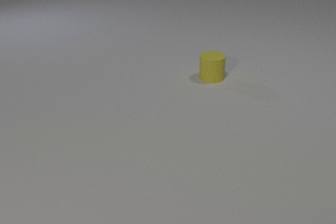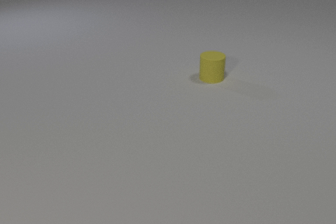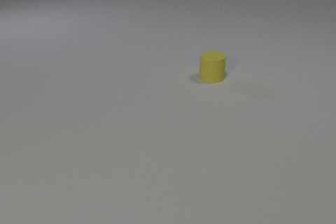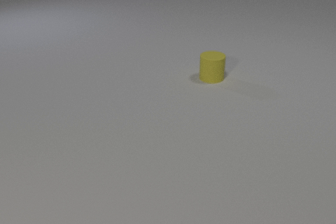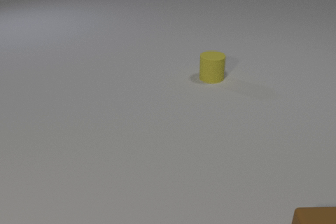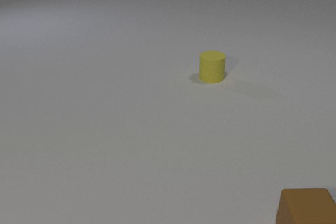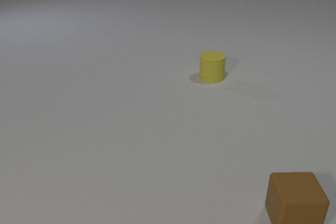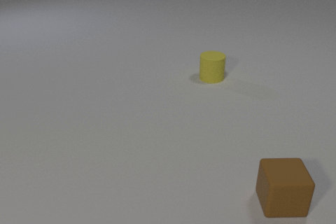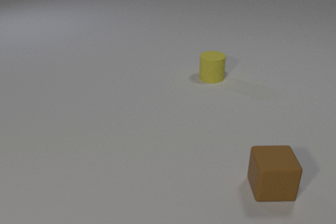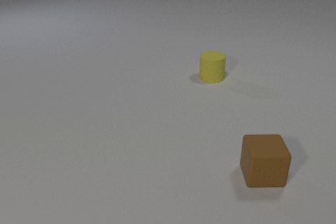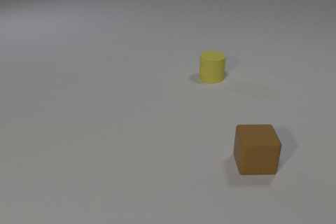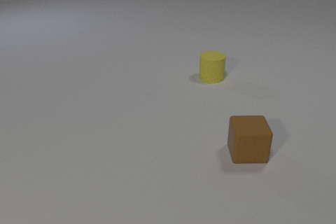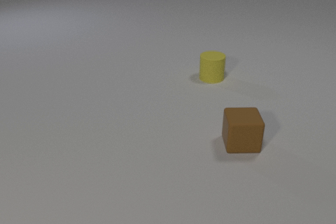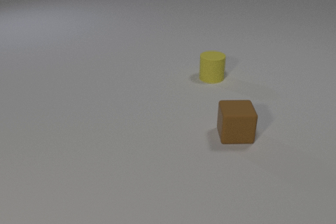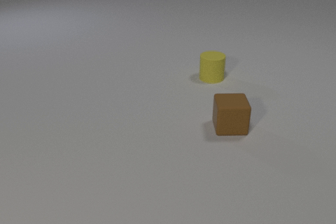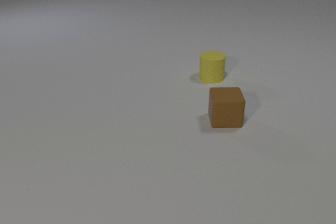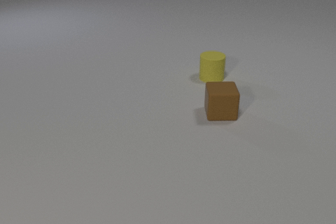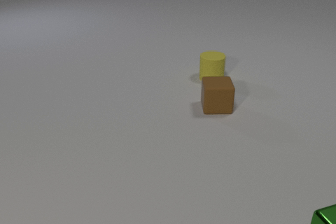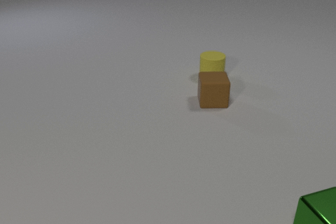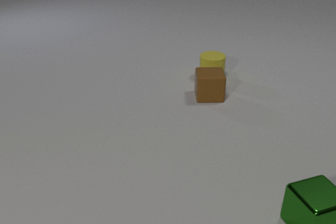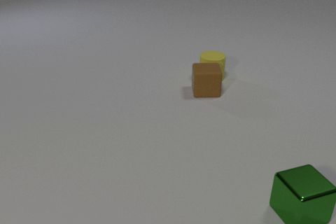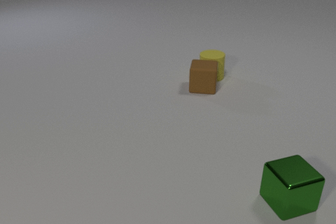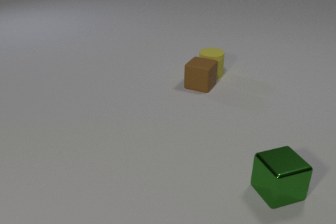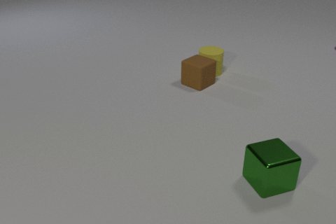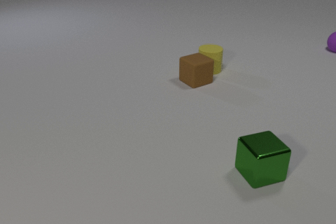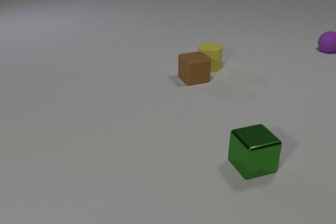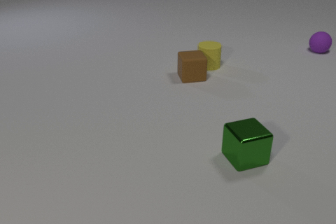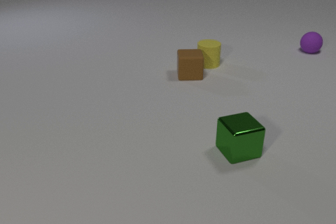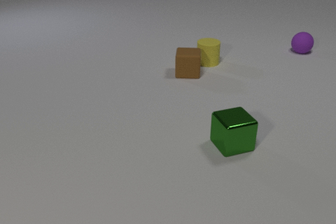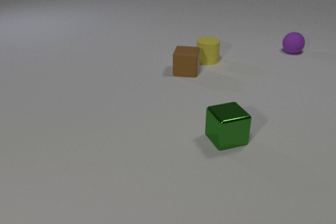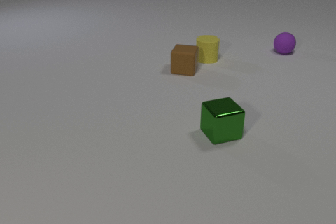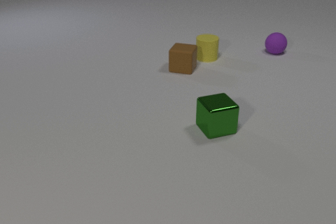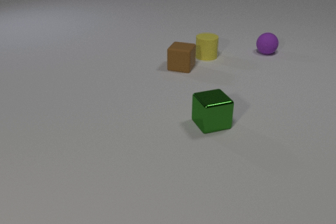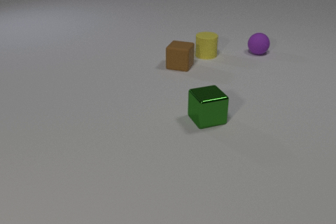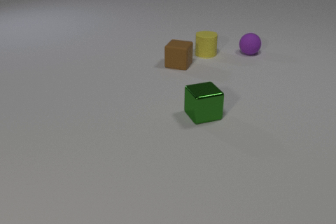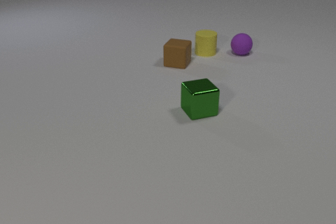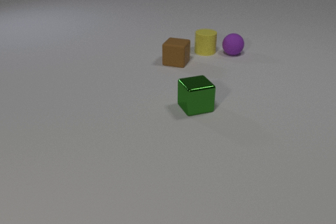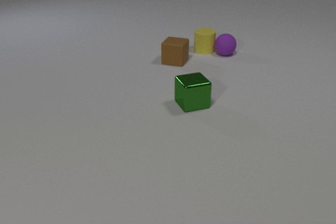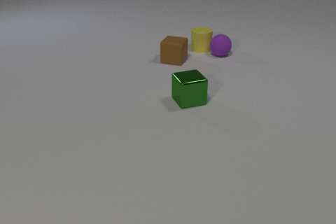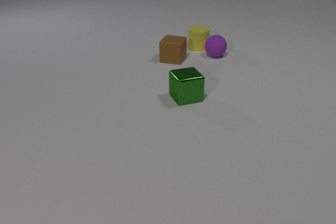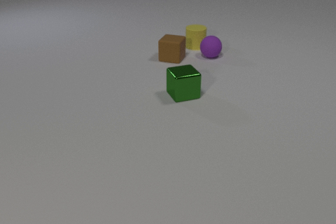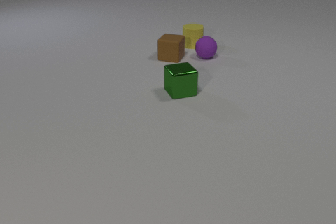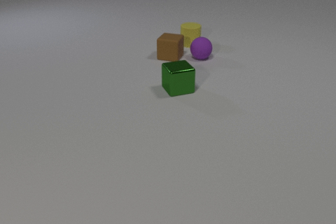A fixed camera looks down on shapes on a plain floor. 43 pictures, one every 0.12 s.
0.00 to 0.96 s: The brown rubber cube comes in at the bottom edge, slides away from the camera and to the left.
0.96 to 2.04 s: The brown rubber cube slides away from the camera and to the left. The green metal cube comes in at the bottom edge, slides to the left.
2.04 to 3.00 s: The brown rubber cube slides away from the camera, spins clockwise seen from above by about 75 degrees, its near face sliding to the left. The yellow rubber cylinder slides away from the camera. The purple rubber sphere comes in at the right edge, rolls to the left and toward the camera. The green metal cube slides away from the camera and to the left. The brown rubber cube and the yellow rubber cylinder collide.
3.00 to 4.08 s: The brown rubber cube slides away from the camera and to the left, spins clockwise seen from above by about 45 degrees, its near face sliding to the left. The yellow rubber cylinder slides away from the camera. The purple rubber sphere rolls to the left. The green metal cube slides away from the camera and to the left.
4.08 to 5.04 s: The brown rubber cube slides away from the camera and to the left. The yellow rubber cylinder slides away from the camera and to the left. The purple rubber sphere rolls to the left and toward the camera. The green metal cube slides away from the camera and to the left. The yellow rubber cylinder and the purple rubber sphere collide.
How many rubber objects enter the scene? 2.
Are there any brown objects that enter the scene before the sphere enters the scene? yes.
What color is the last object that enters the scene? purple.
